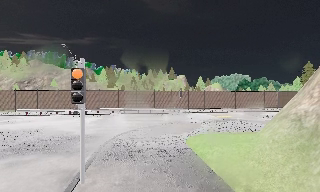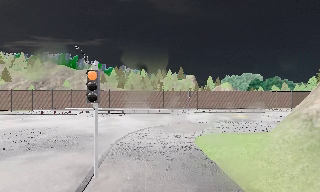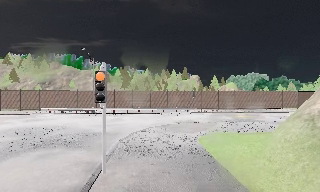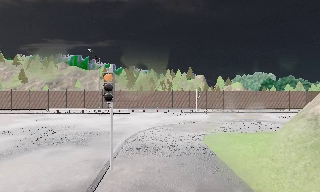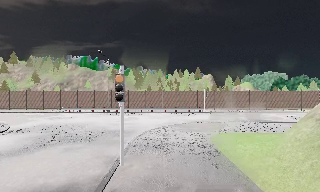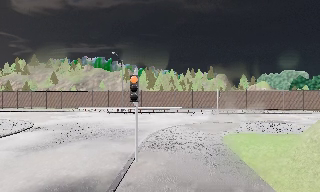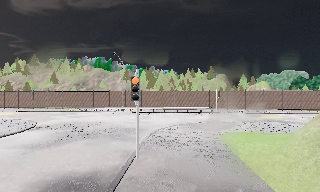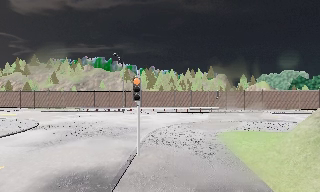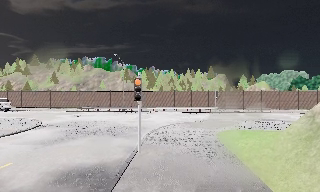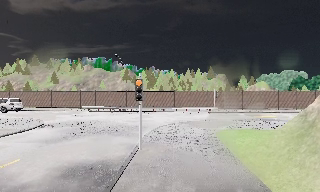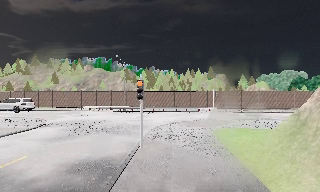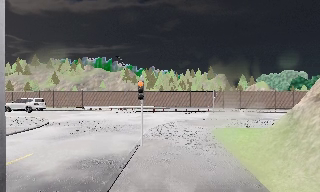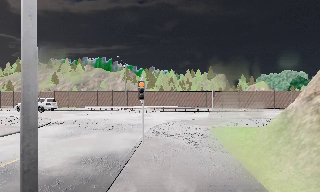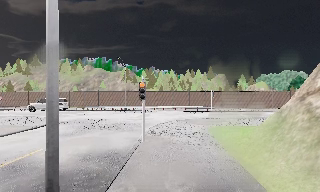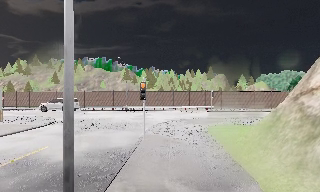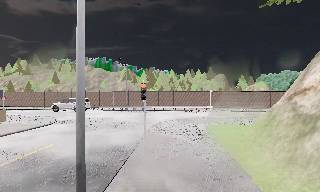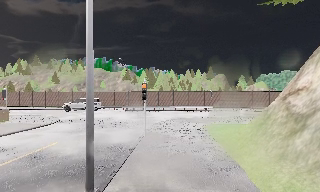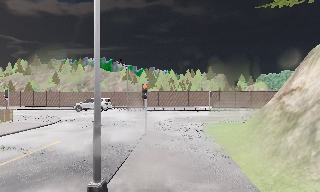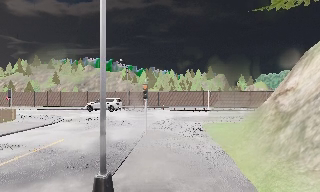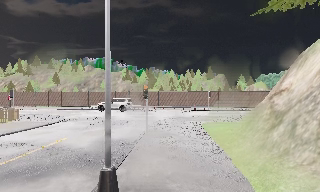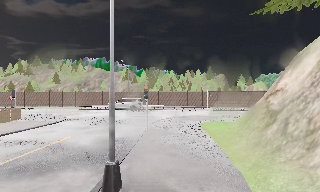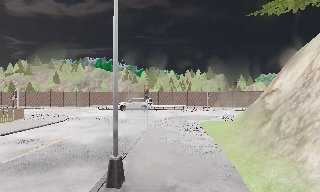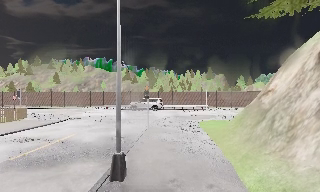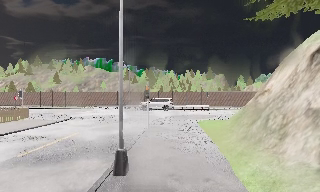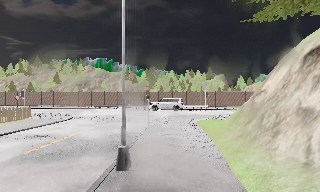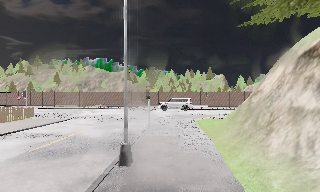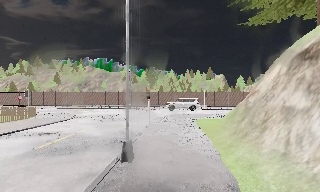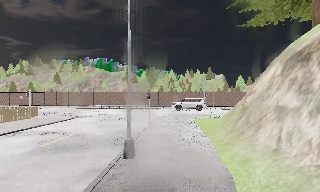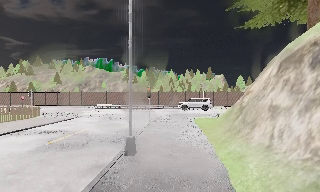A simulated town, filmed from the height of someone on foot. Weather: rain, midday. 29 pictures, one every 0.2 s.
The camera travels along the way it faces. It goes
backward.
0.0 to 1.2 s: The camera swings to its left by about 15 degrees, and the scene slides to the right. It travels backward, about 1.5 m, so what stands in front gets smaller.
1.2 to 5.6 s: The camera travels backward, about 7 m, so what stands in front gets smaller.
The film runs backward here.
